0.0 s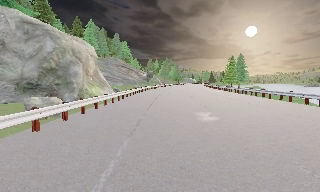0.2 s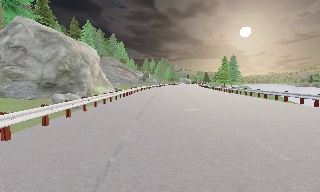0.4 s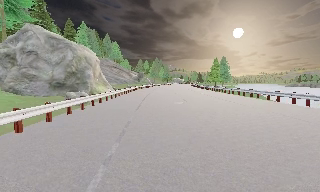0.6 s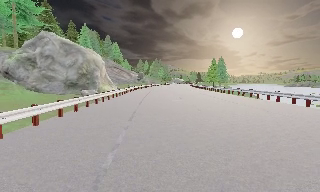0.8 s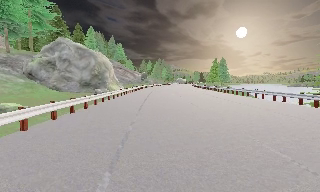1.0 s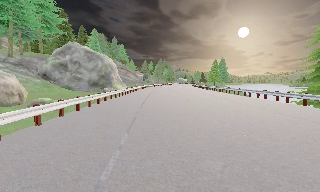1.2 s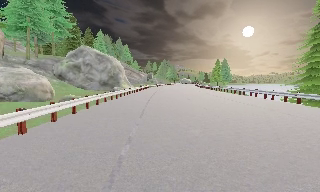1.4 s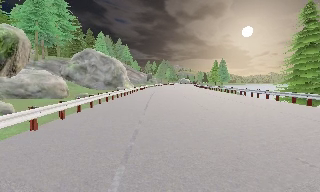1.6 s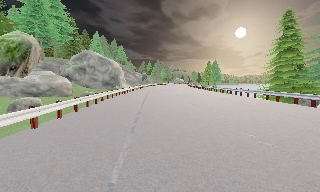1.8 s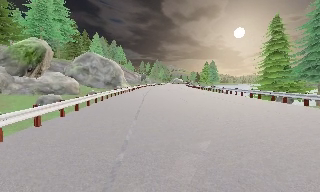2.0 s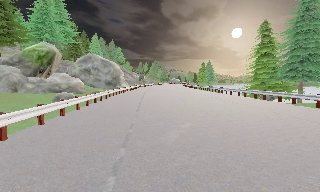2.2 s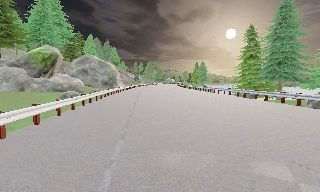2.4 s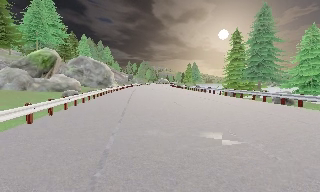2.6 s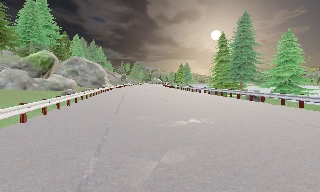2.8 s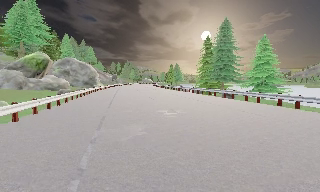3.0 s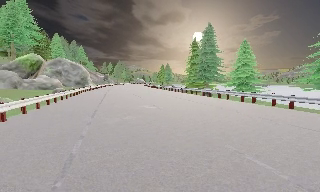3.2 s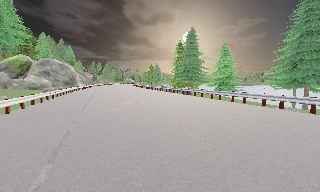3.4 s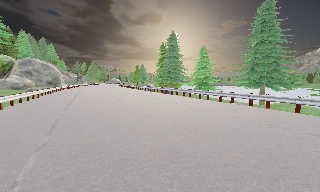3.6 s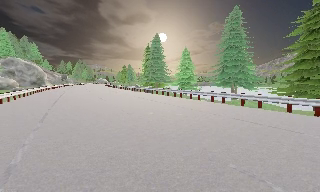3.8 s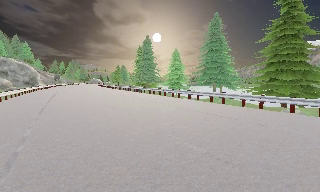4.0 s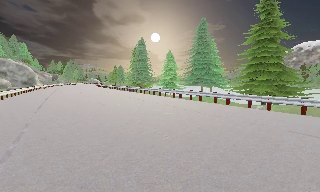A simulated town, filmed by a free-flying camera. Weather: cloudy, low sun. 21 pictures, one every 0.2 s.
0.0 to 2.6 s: The scene slides to the left, as the camera pans about 10 degrees to its right. It travels backward, about 25 m, so what stands in front gets smaller.
2.6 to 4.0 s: The camera pans to its right, which is clockwise from overhead, by about 20 degrees. It travels backward and to its right, about 14 m, so what stands in front gets smaller.
The film runs backward here.
